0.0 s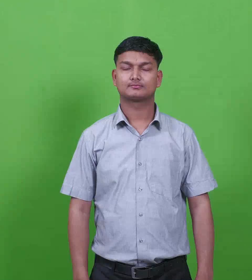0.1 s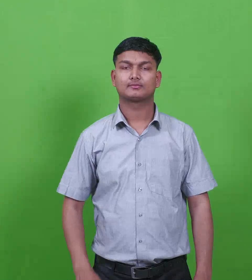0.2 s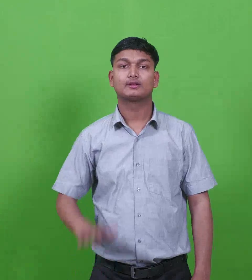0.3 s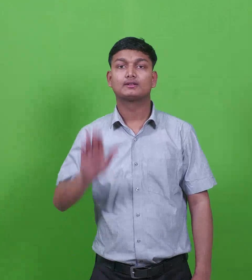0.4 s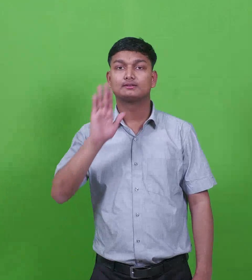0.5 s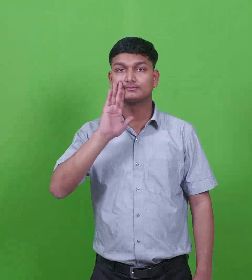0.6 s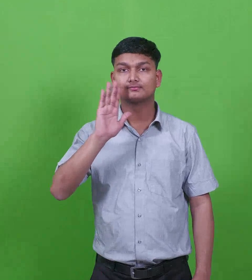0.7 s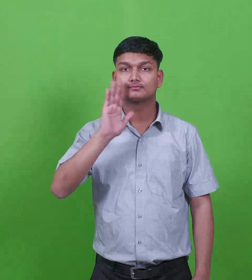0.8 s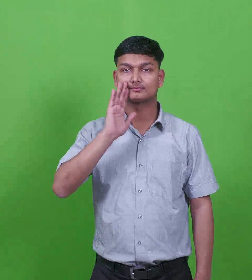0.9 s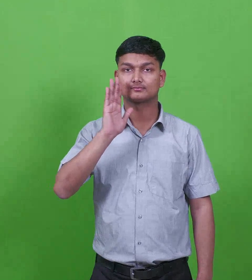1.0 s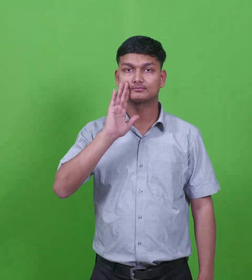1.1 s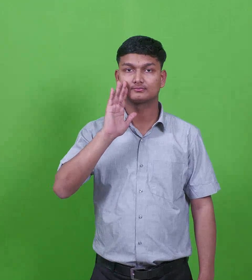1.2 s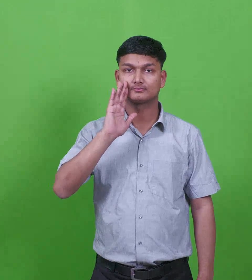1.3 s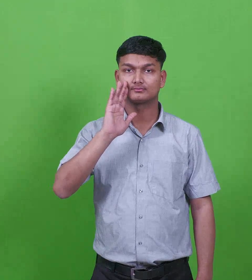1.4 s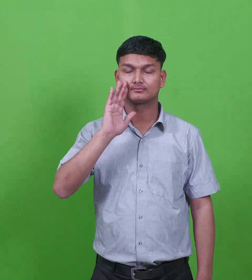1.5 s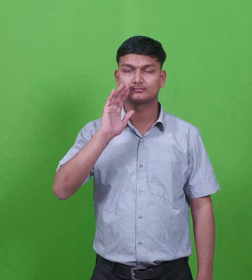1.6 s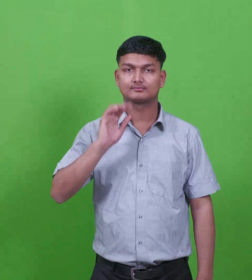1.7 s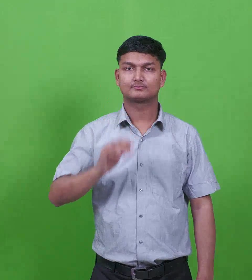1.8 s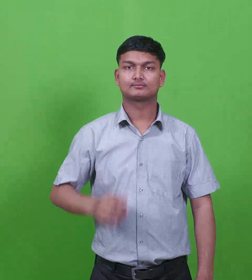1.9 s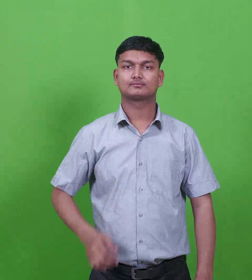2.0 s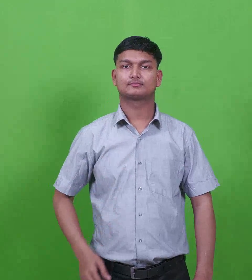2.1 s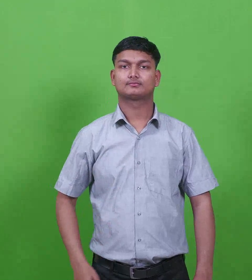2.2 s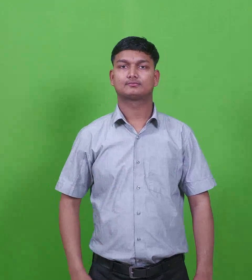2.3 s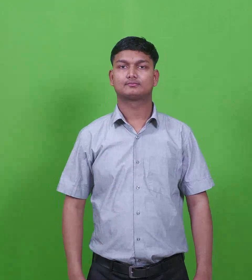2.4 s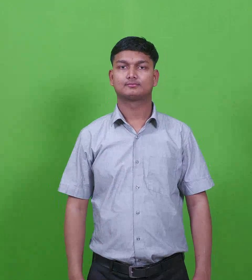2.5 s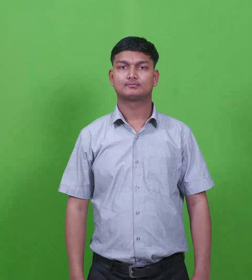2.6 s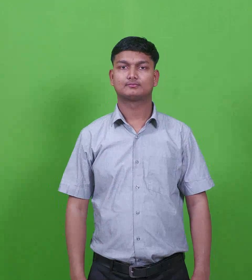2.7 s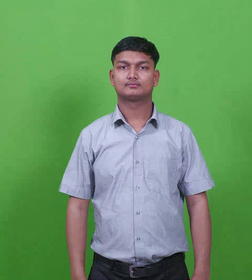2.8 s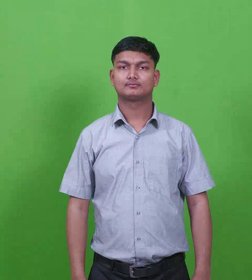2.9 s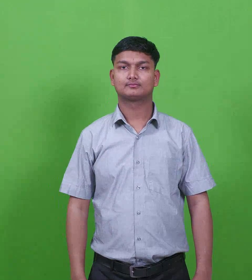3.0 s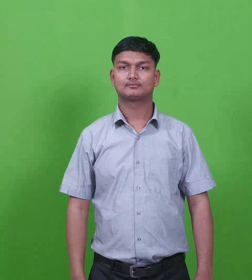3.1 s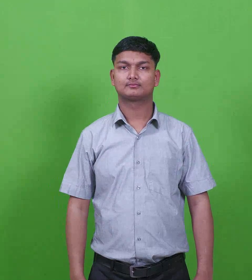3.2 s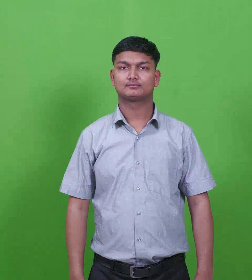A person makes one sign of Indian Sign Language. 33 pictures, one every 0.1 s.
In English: bathsheba
